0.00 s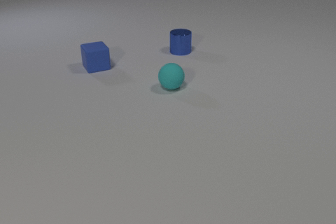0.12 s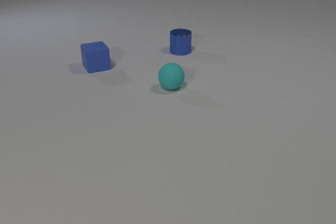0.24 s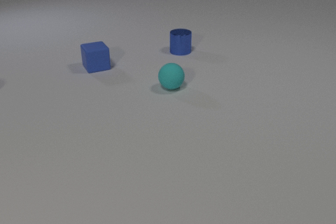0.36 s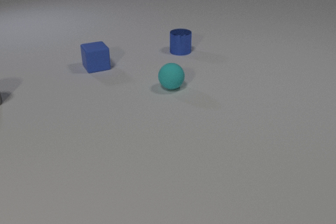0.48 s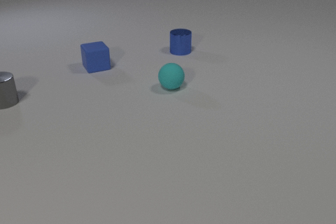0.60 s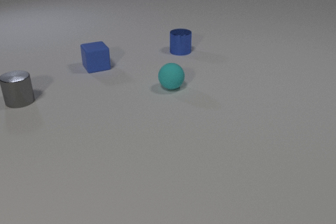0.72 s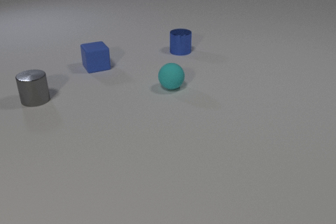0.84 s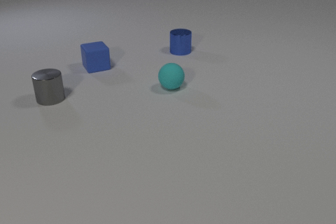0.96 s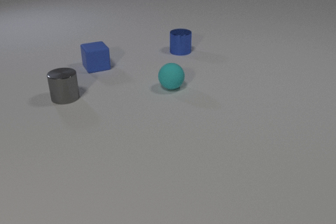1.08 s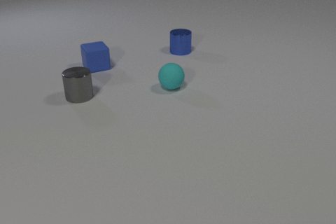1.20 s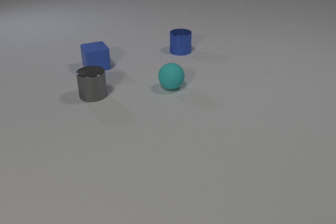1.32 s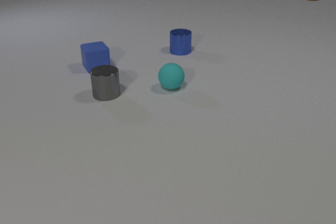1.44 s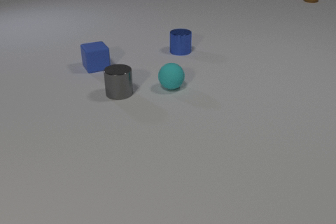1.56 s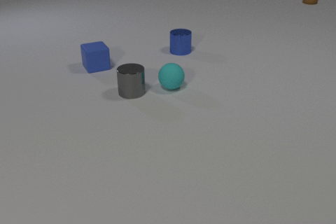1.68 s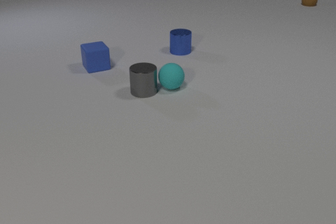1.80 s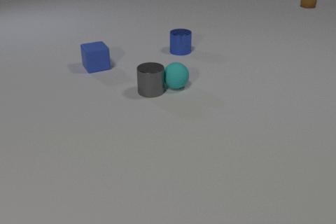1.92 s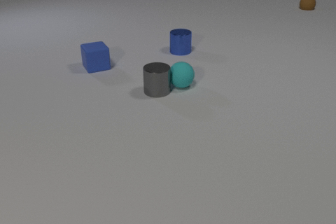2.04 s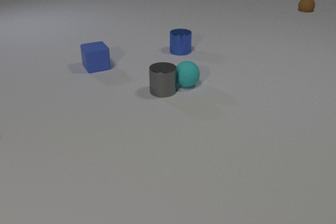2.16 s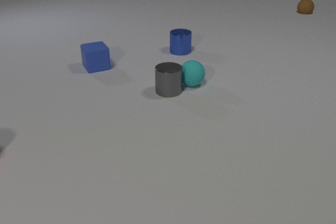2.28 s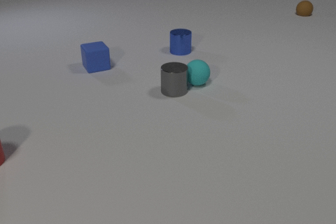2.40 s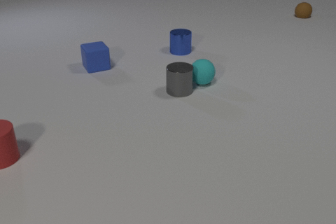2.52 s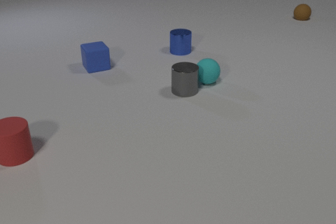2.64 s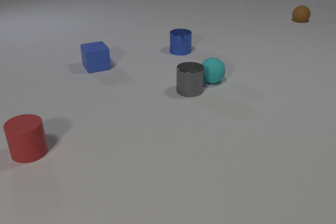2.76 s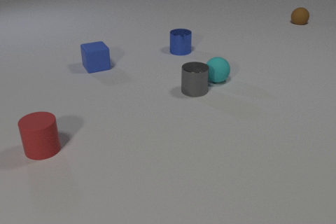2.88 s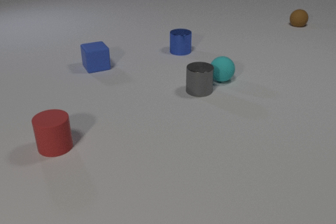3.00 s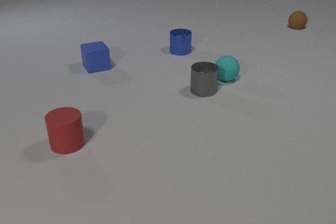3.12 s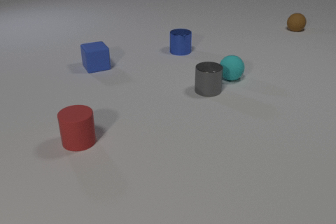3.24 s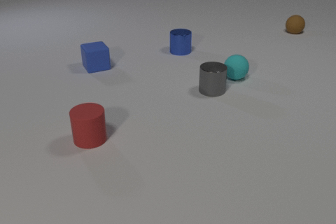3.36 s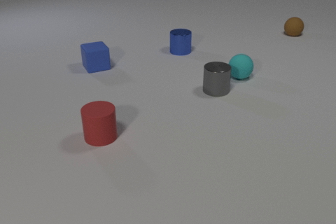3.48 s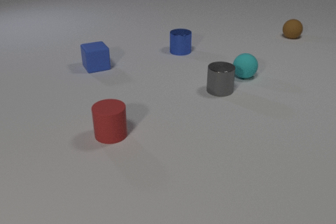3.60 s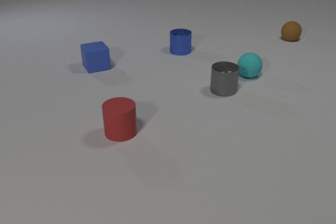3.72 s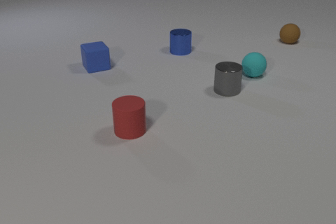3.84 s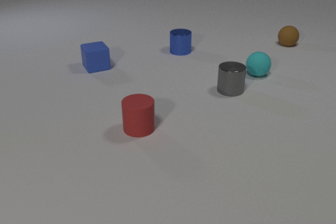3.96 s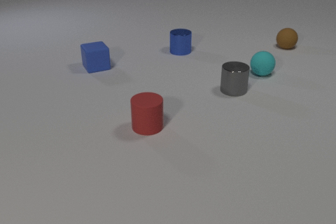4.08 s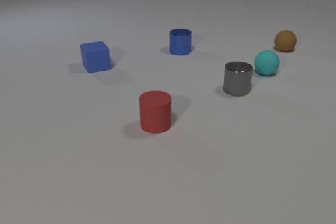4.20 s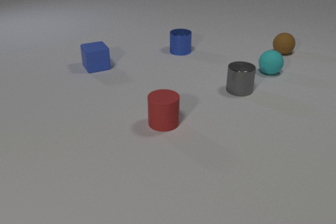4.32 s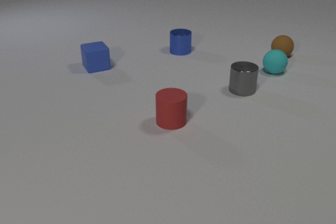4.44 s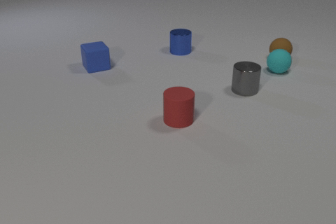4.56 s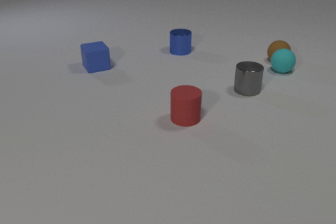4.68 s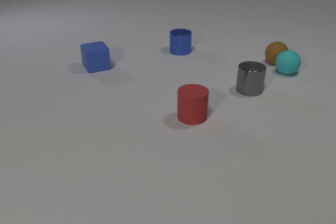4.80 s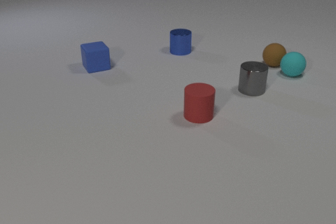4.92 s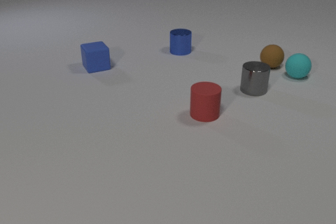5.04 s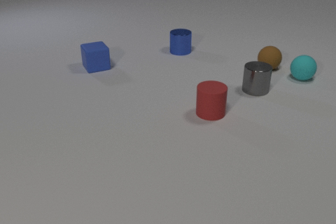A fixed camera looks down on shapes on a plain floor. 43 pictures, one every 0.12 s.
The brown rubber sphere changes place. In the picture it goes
toward the camera.
The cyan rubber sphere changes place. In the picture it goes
to the right.
0.00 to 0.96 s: The gray metal cylinder comes in at the left edge, slides to the right.
0.96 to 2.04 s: The gray metal cylinder slides to the right. The cyan rubber sphere rolls to the right. The brown rubber sphere comes in at the top edge, rolls toward the camera. The gray metal cylinder and the cyan rubber sphere collide.
2.04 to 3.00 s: The gray metal cylinder slides to the right. The cyan rubber sphere rolls to the right and away from the camera. The brown rubber sphere rolls toward the camera. The red rubber cylinder comes in at the left edge, slides to the right.
3.00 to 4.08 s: The gray metal cylinder slides to the right. The cyan rubber sphere rolls to the right and away from the camera. The brown rubber sphere rolls toward the camera. The red rubber cylinder slides to the right.
4.08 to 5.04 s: The gray metal cylinder slides to the right. The cyan rubber sphere rolls to the right. The brown rubber sphere rolls toward the camera. The red rubber cylinder slides to the right and away from the camera. The cyan rubber sphere and the brown rubber sphere collide.
How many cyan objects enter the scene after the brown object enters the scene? 0.
What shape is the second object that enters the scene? sphere.
Are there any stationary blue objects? yes.
